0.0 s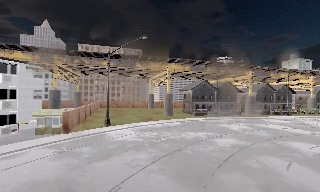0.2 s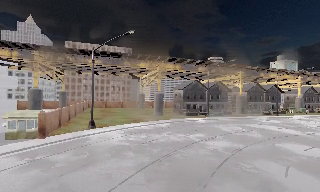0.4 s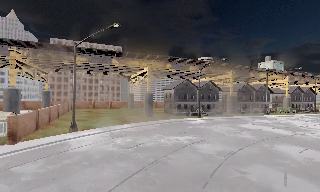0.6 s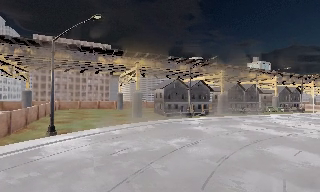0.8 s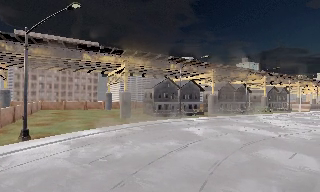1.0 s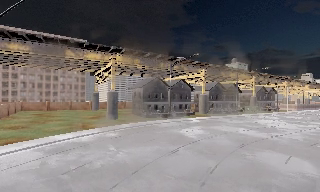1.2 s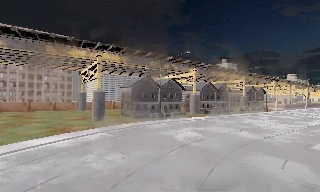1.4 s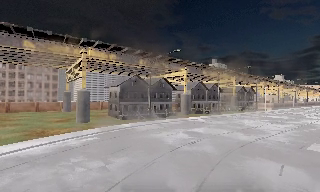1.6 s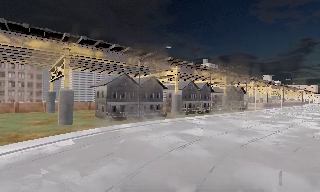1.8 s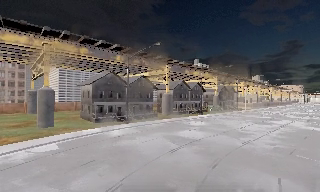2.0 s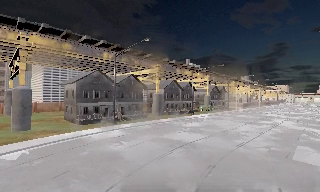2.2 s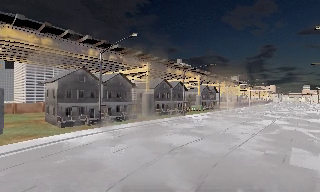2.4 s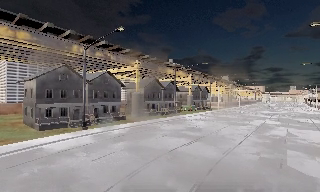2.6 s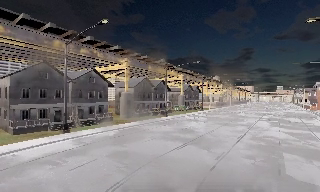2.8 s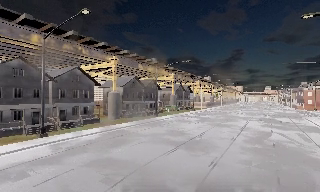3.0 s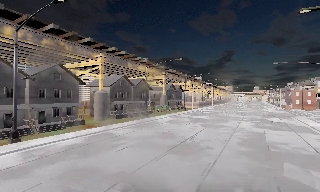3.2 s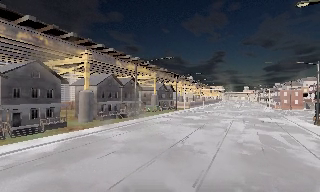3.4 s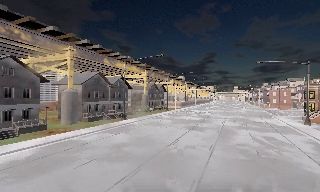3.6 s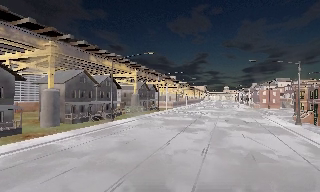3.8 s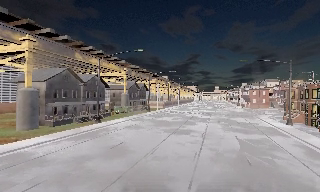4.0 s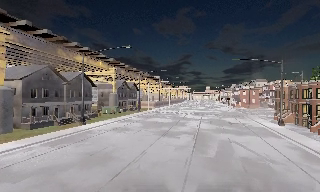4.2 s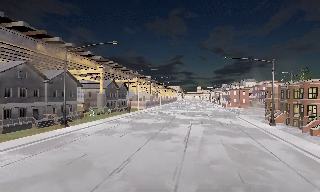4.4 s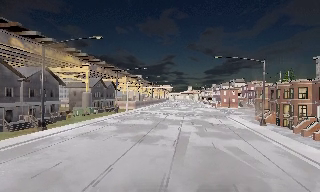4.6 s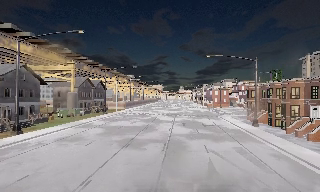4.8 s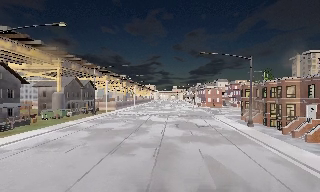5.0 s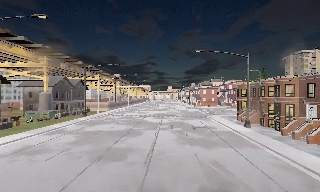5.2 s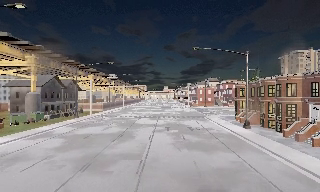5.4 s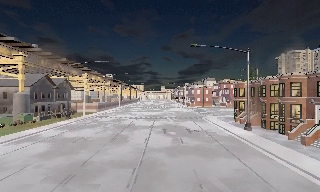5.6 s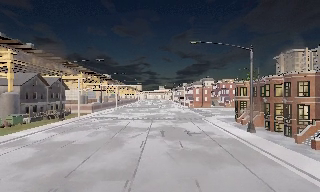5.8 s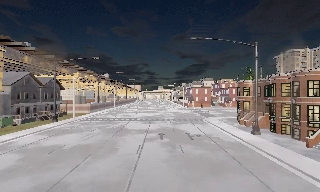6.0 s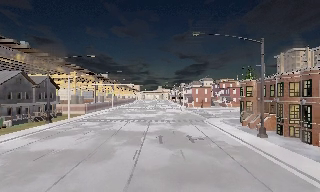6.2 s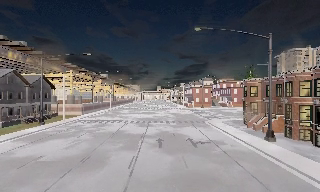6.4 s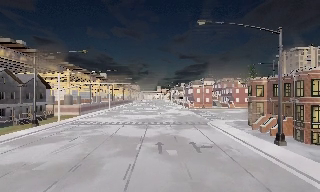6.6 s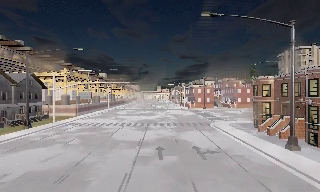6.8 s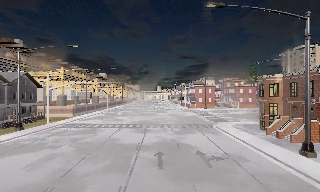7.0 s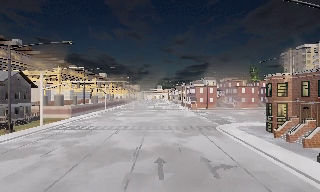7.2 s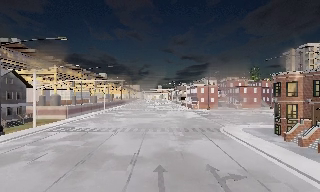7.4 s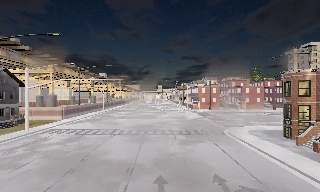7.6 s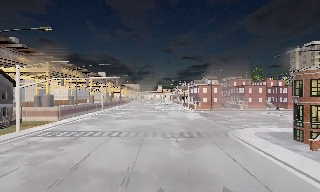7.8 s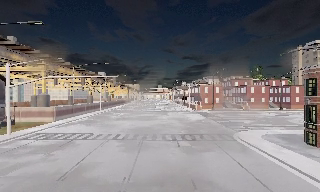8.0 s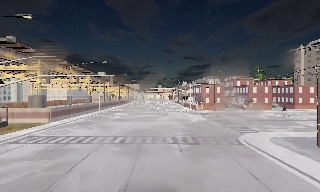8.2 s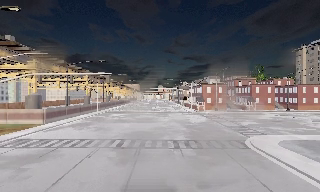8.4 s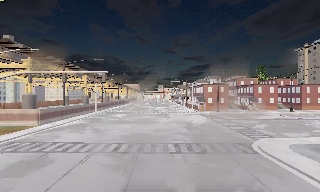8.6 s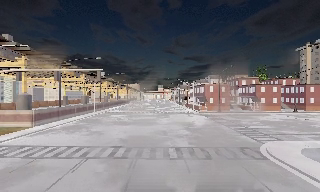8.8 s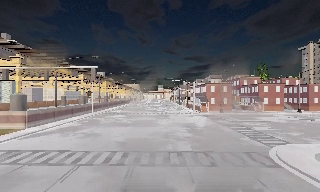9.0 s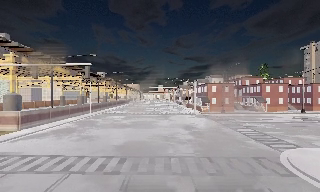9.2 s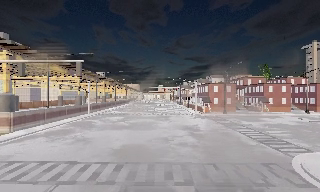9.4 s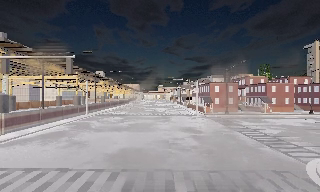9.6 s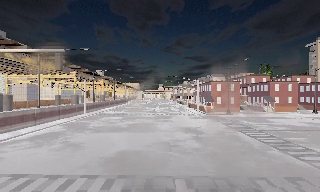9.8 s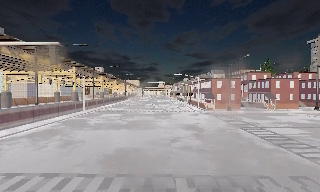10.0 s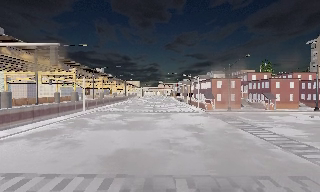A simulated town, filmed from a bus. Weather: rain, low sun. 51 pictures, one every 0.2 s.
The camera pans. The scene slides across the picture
to the left.
The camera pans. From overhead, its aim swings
clockwise.
0.0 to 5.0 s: The camera swings to its right by about 75 degrees, and the scene slides to the left. It travels forward, about 35 m.
5.0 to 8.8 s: The camera travels forward, about 25 m, so what stands in front looms larger.
8.8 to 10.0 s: The camera travels forward, about 4.5 m, so what stands in front looms larger. It loses speed.
The film runs forward here.
